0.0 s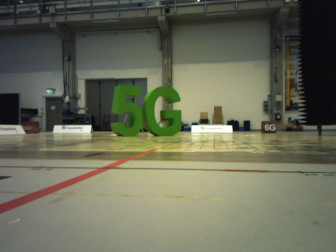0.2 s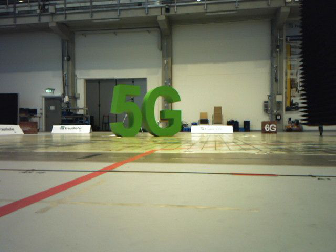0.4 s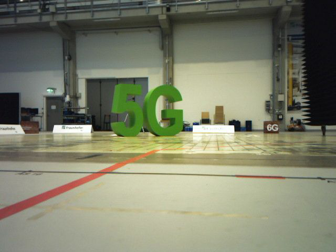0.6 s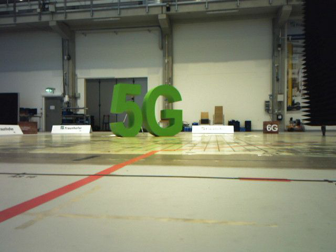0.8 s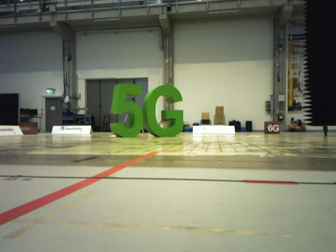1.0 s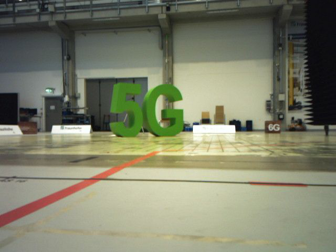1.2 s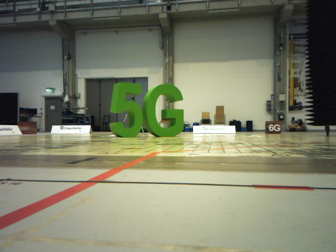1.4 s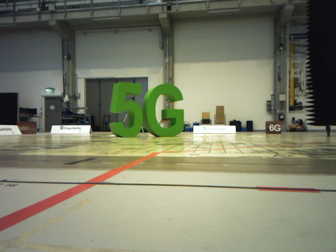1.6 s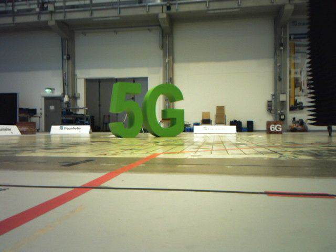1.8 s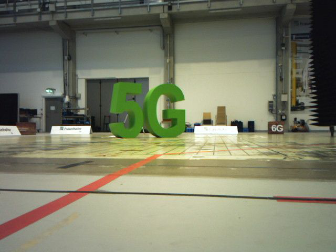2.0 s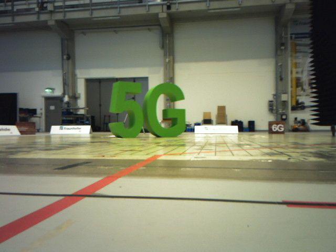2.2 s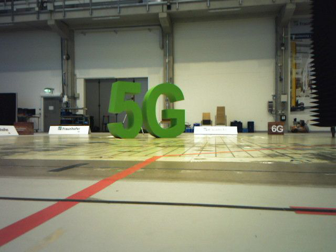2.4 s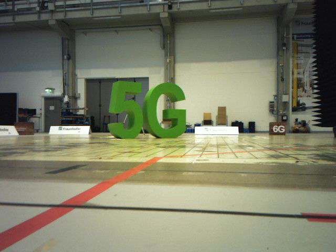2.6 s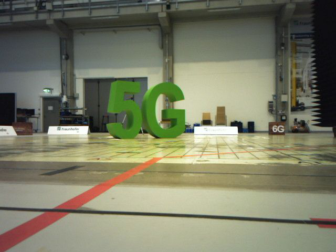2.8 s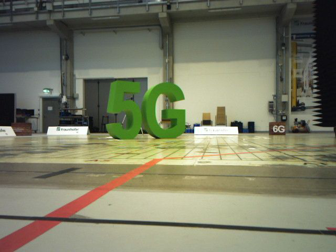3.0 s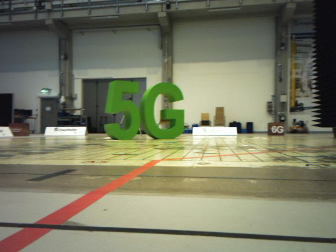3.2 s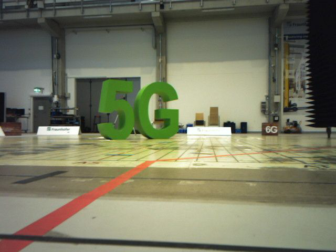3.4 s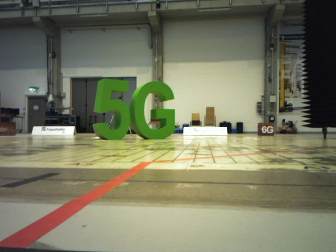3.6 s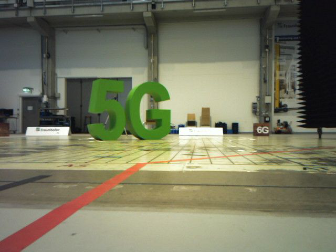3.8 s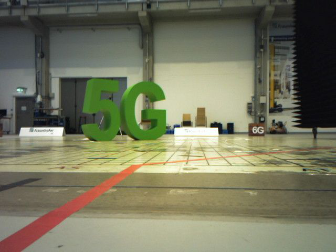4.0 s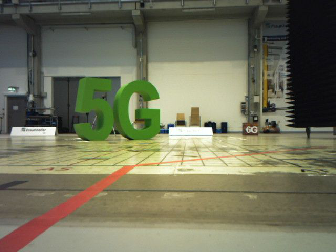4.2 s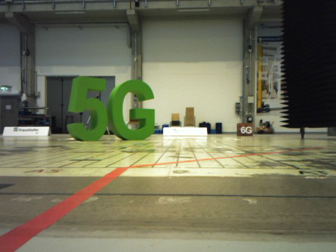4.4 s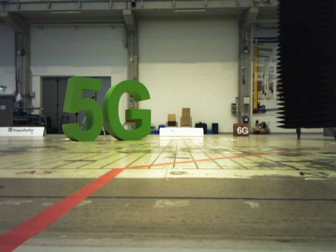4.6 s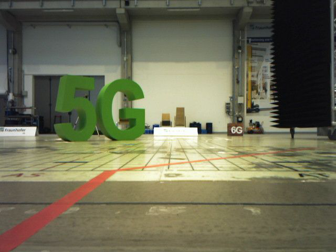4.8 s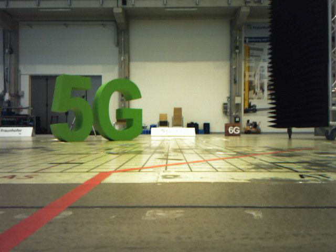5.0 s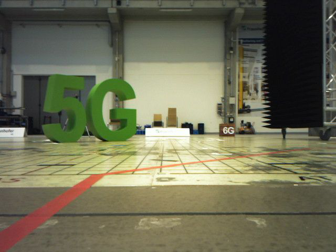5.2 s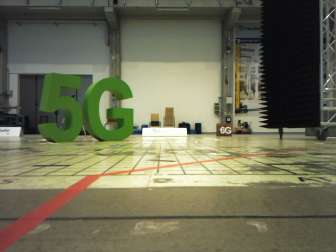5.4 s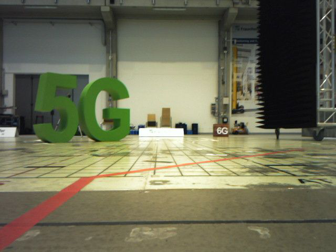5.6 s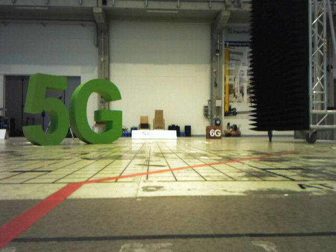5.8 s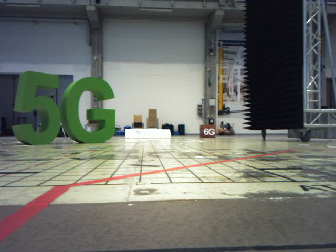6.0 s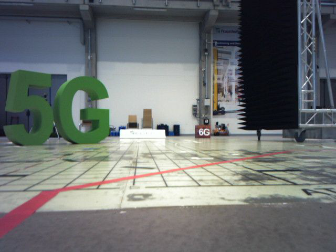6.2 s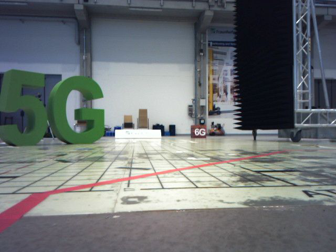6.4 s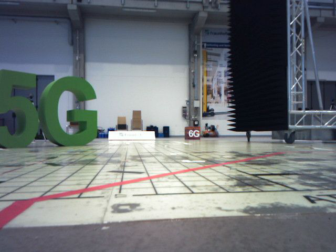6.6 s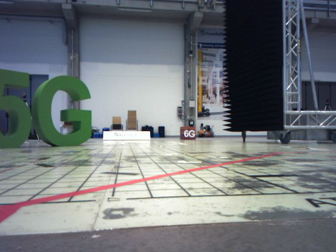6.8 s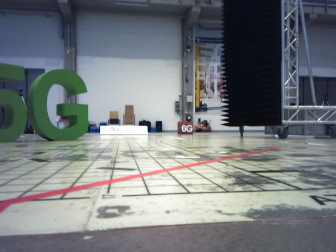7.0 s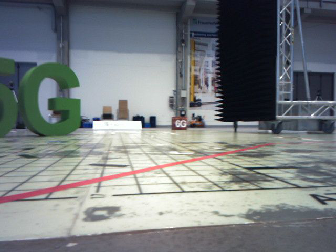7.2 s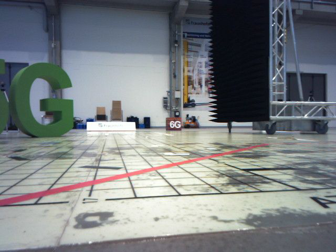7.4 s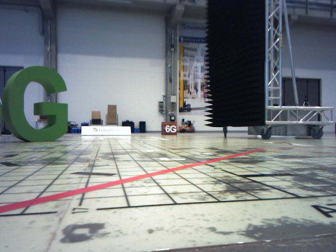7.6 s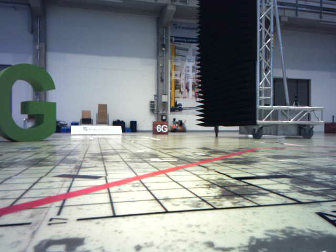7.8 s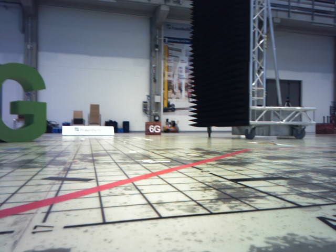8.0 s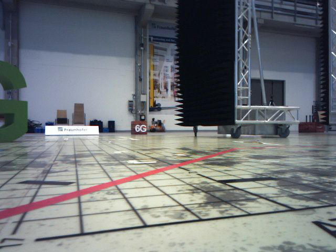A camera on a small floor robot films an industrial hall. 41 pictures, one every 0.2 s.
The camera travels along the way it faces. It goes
forward.
0.0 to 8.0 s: The camera swings to its right by about 25 degrees, and the scene slides to the left. It travels forward, about 1.6 m, so what stands in front looms larger.
The film runs forward here.
